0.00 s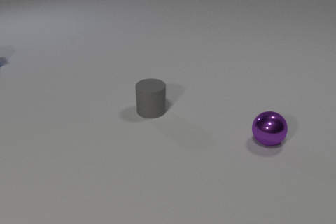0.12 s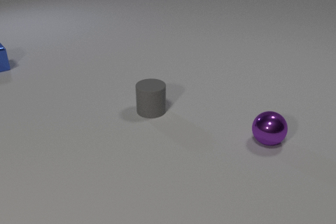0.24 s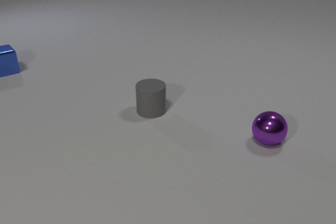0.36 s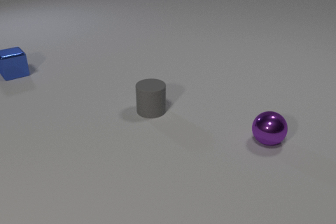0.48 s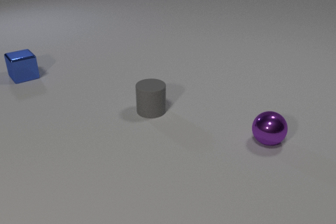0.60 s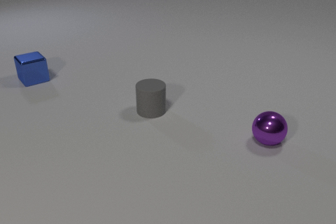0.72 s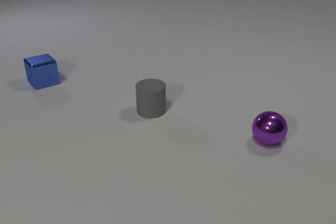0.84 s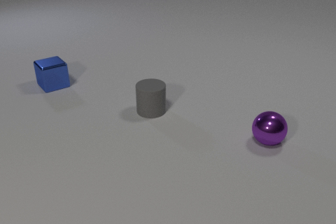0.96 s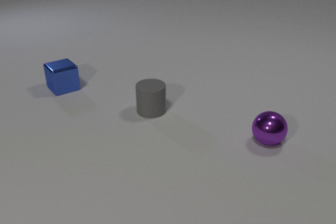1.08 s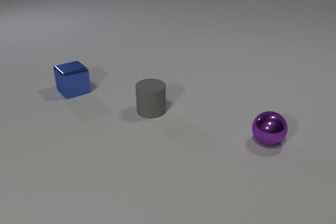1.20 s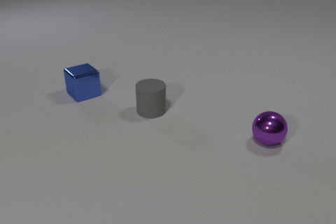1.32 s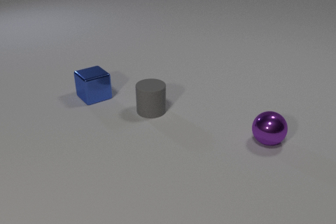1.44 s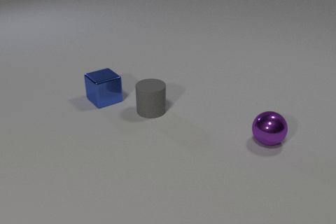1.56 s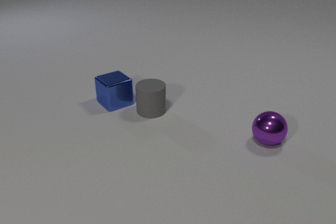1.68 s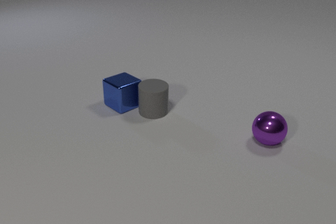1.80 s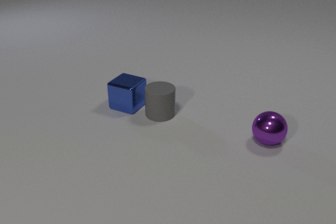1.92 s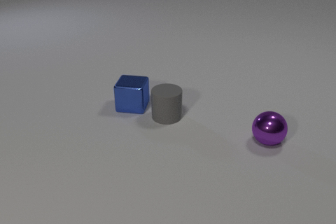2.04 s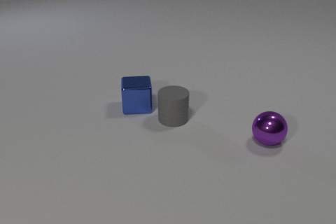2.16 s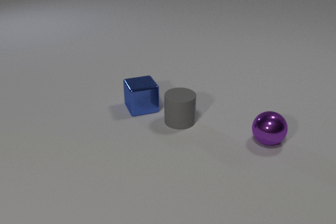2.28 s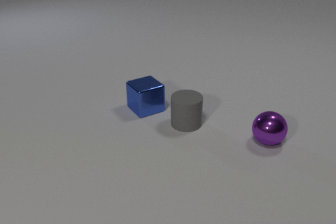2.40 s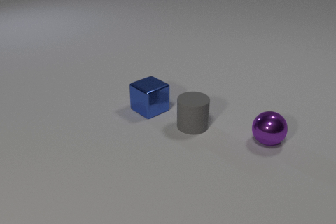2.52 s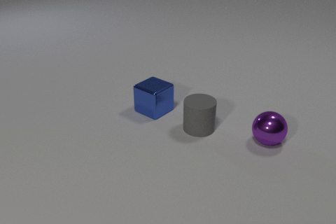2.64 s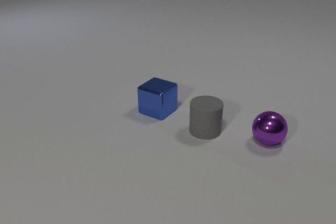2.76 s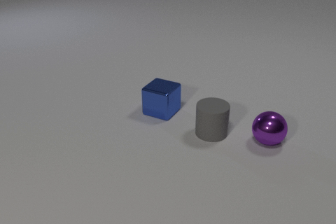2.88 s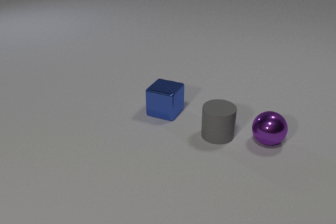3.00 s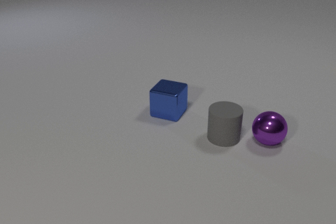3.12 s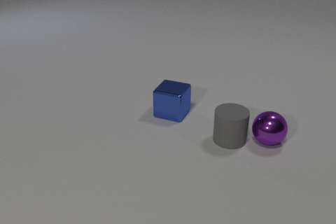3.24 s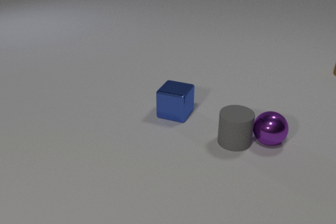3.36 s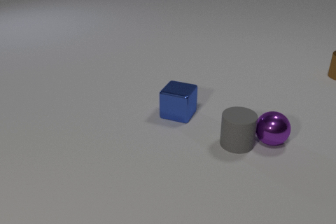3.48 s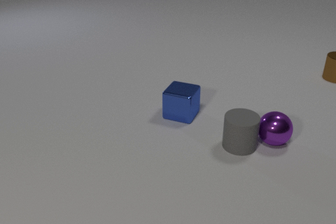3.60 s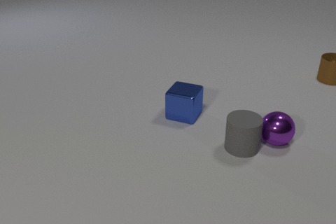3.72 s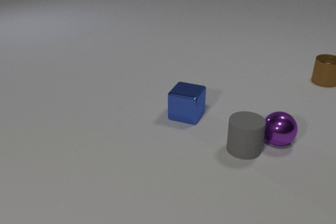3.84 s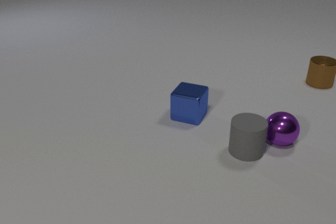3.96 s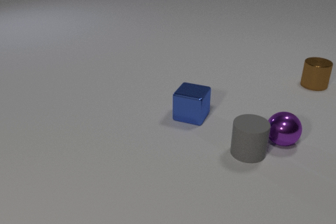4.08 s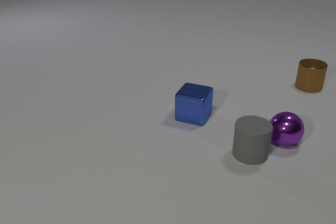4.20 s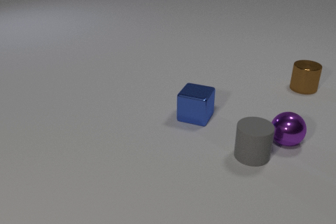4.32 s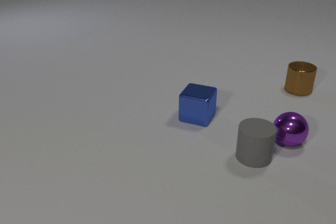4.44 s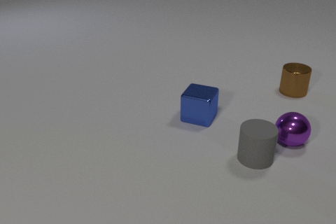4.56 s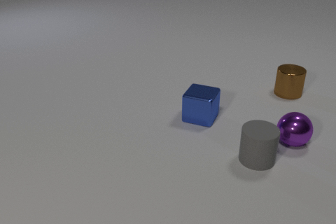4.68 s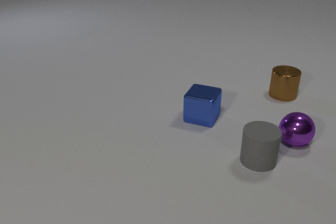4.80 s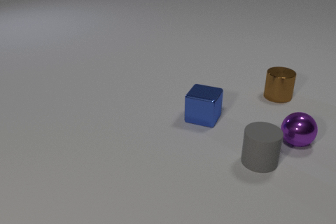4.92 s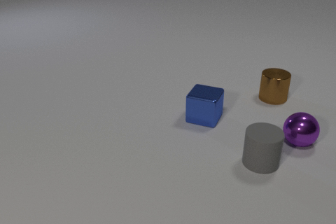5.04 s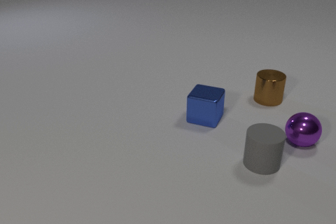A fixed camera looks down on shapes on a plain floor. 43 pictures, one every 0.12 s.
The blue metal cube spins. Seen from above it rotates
counterclockwise.
The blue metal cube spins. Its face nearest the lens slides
to the right.
0.00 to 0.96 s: The blue metal cube slides toward the camera and to the right.
0.96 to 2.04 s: The blue metal cube slides to the right and toward the camera, spins counterclockwise seen from above by about 60 degrees, its near face sliding to the right. The gray rubber cylinder slides to the right and toward the camera. The blue metal cube and the gray rubber cylinder collide.
2.04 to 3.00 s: The blue metal cube slides to the right, spins counterclockwise seen from above by about 60 degrees, its near face sliding to the right. The gray rubber cylinder slides to the right and toward the camera.
3.00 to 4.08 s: The blue metal cube slides to the right. The gray rubber cylinder slides to the right and toward the camera. The purple metal sphere rolls to the right. The brown metal cylinder comes in at the right edge, slides toward the camera and to the left. The gray rubber cylinder and the purple metal sphere collide.
4.08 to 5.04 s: The blue metal cube slides to the right. The gray rubber cylinder slides toward the camera and to the right. The purple metal sphere rolls to the right. The brown metal cylinder slides toward the camera and to the left.
How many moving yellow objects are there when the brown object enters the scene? 0.
How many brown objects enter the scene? 1.
What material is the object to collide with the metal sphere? rubber.
